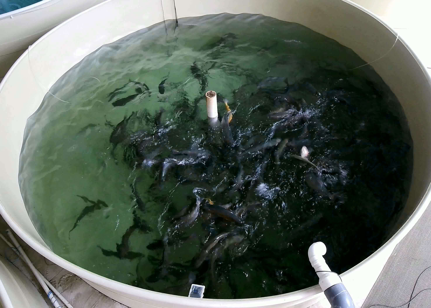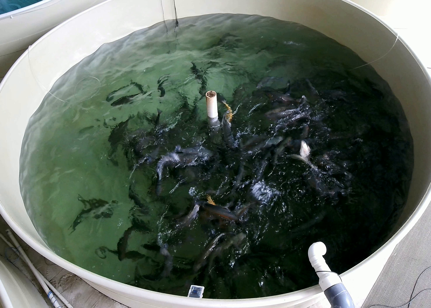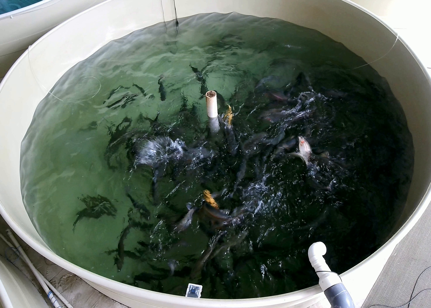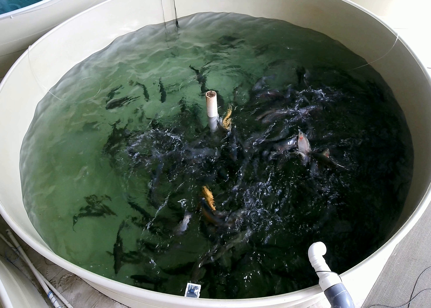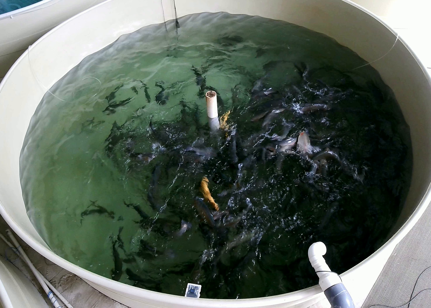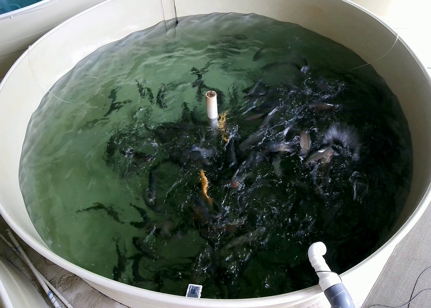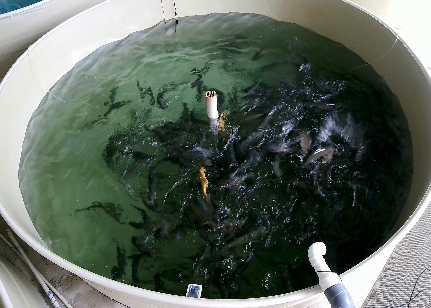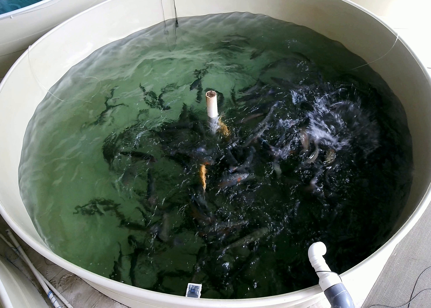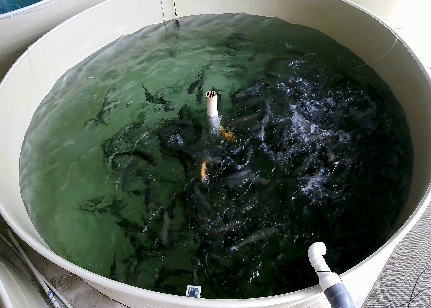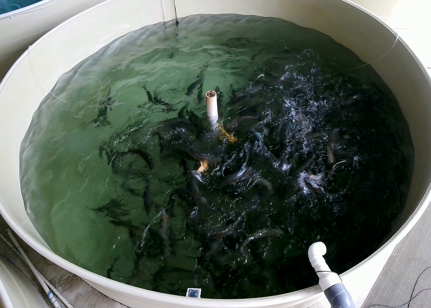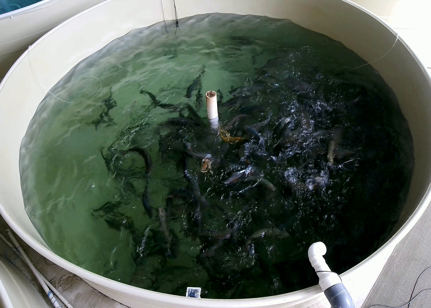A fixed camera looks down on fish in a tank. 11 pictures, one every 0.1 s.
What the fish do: Strong feeding.
